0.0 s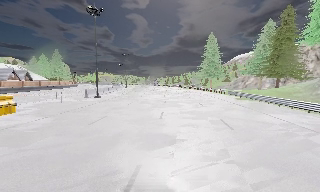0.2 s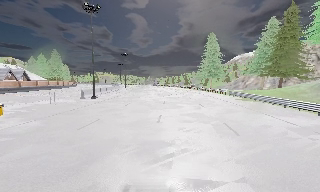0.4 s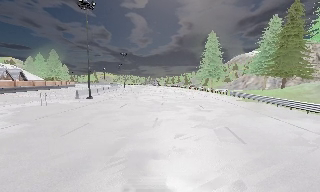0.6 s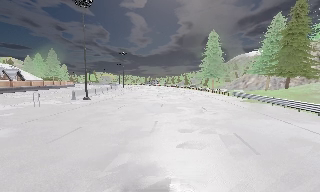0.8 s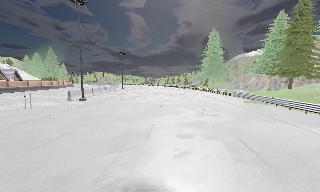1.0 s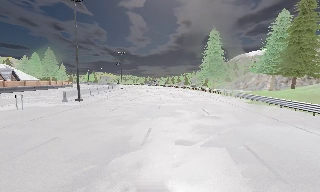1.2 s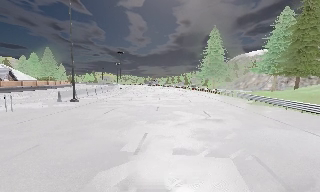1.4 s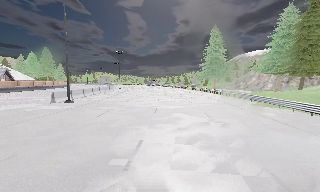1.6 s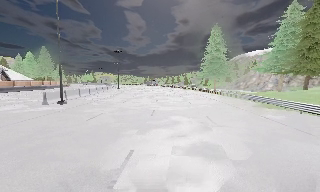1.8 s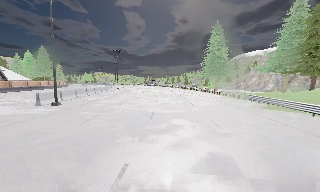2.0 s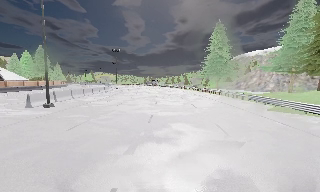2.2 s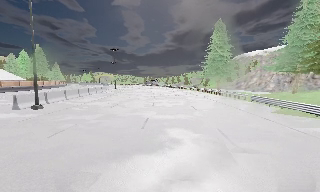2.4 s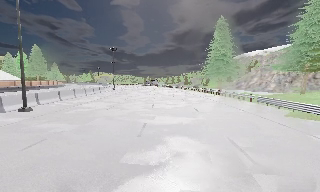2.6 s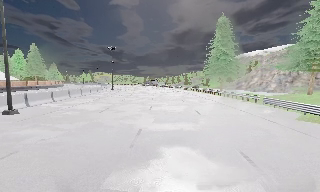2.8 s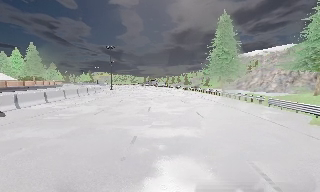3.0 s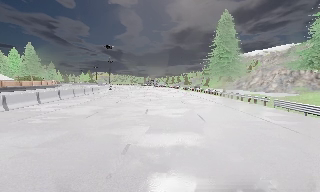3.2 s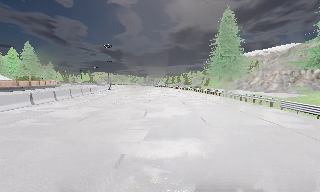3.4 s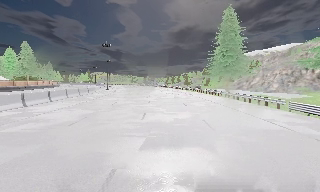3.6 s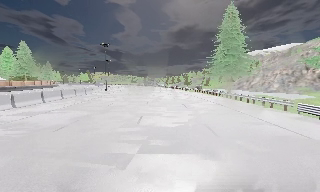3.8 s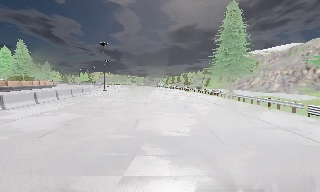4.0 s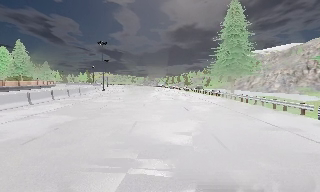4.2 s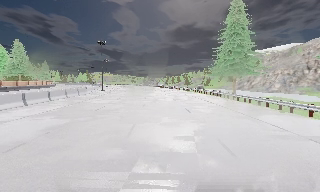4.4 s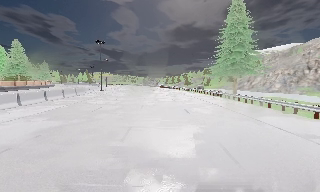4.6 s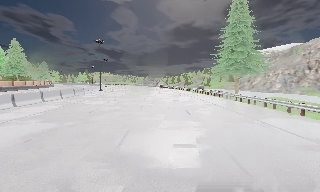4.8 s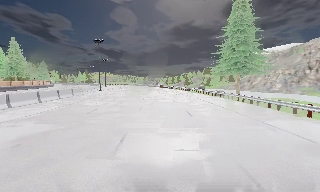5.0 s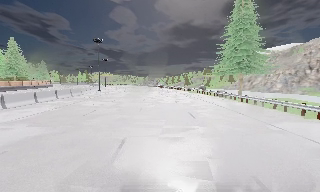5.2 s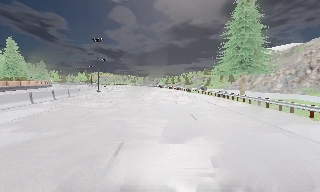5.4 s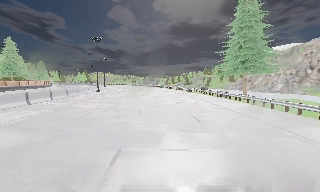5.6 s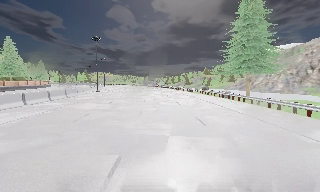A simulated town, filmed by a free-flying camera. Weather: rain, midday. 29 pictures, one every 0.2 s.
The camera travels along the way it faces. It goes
forward.
0.0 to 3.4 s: The camera travels forward, about 15 m, so what stands in front looms larger.
3.4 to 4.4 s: The camera travels forward, about 3.5 m, so what stands in front looms larger. It loses speed.
4.4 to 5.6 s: The camera travels forward, about 3 m, so what stands in front looms larger.
The film runs forward here.
